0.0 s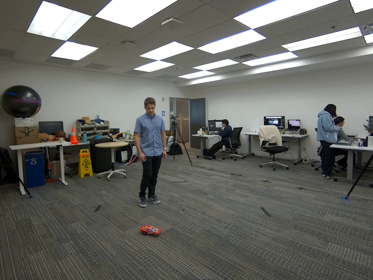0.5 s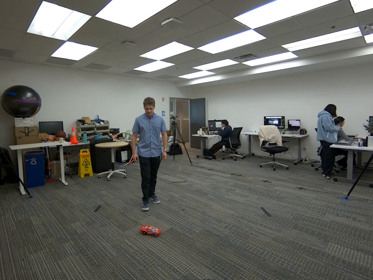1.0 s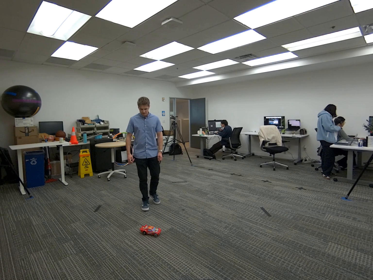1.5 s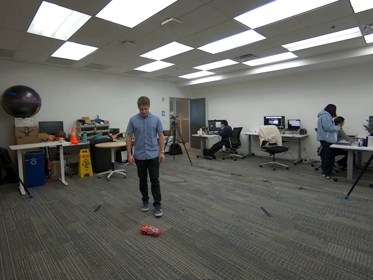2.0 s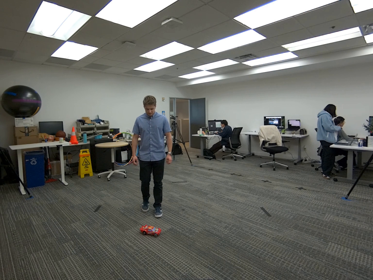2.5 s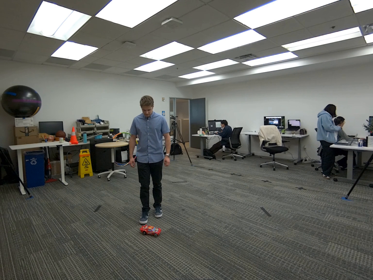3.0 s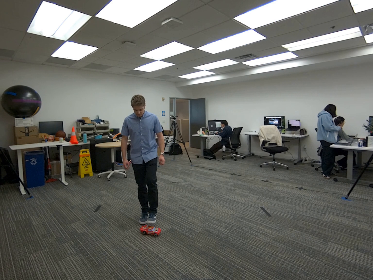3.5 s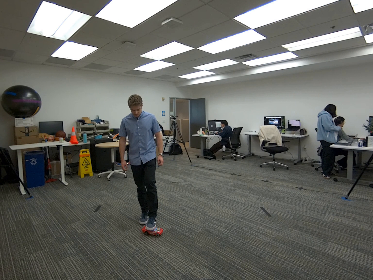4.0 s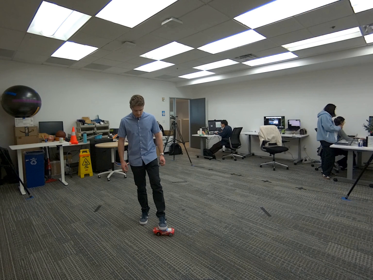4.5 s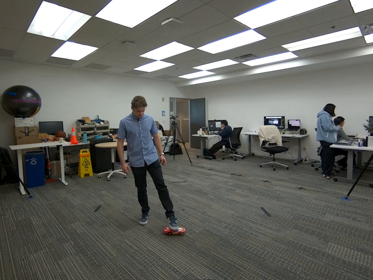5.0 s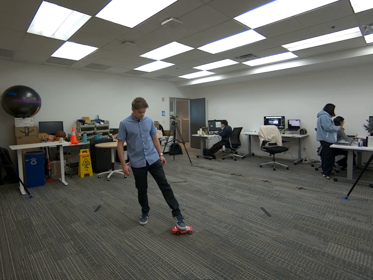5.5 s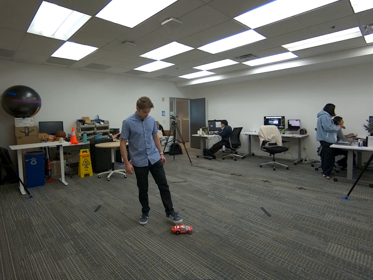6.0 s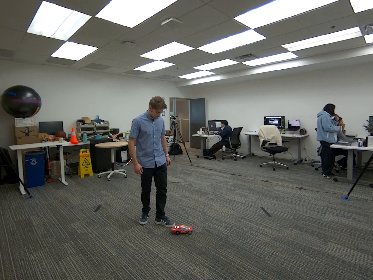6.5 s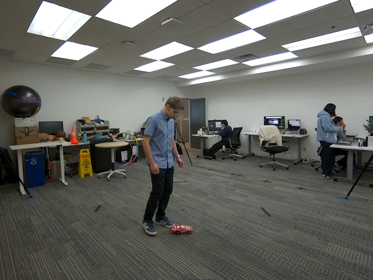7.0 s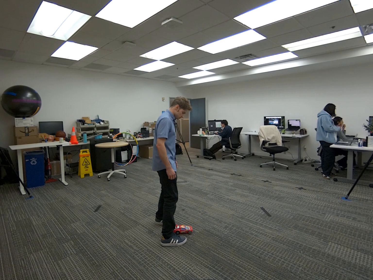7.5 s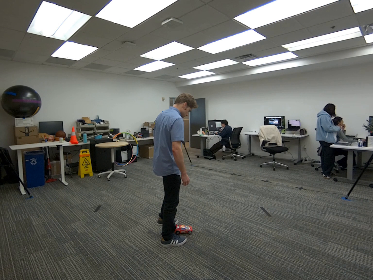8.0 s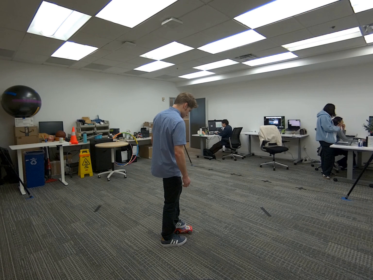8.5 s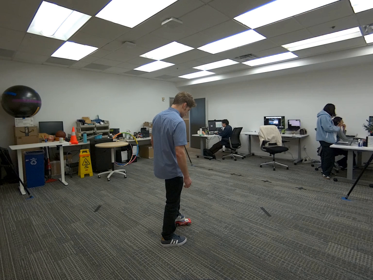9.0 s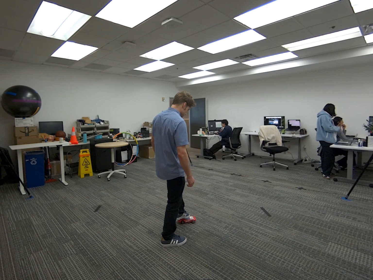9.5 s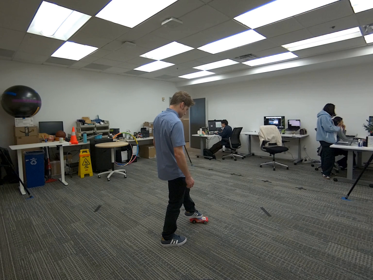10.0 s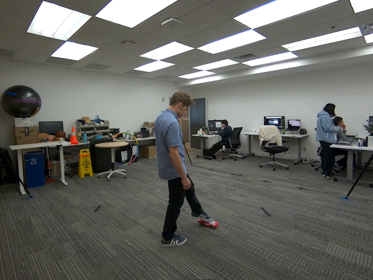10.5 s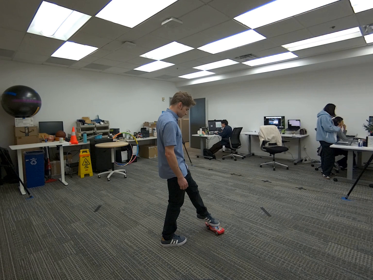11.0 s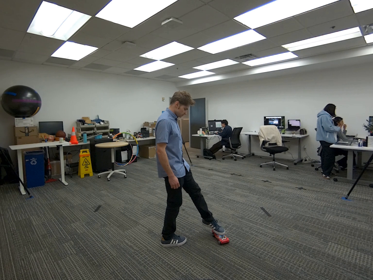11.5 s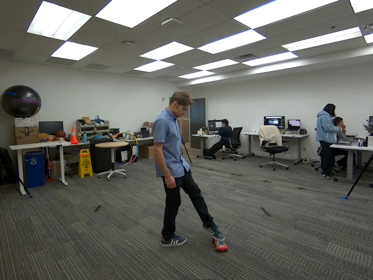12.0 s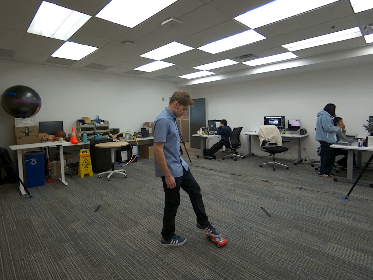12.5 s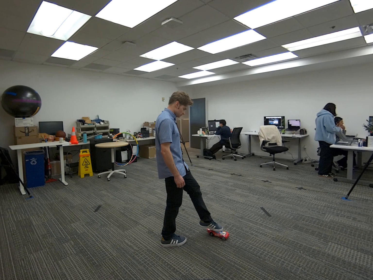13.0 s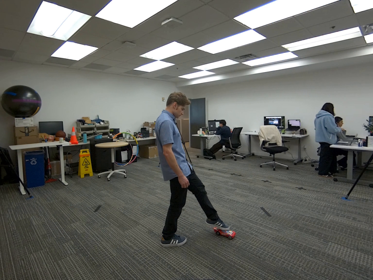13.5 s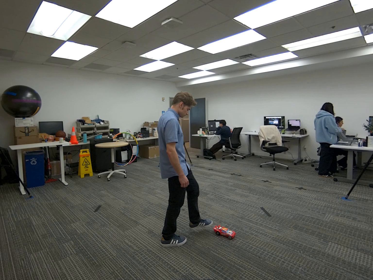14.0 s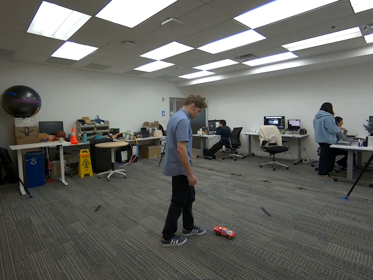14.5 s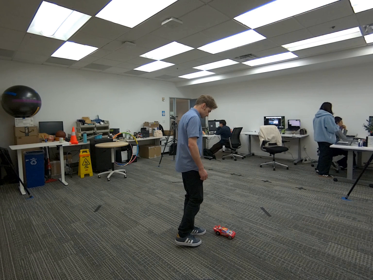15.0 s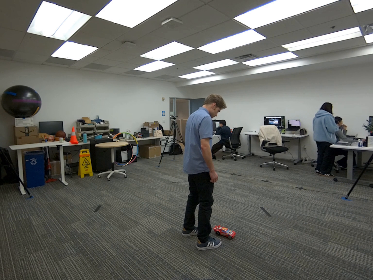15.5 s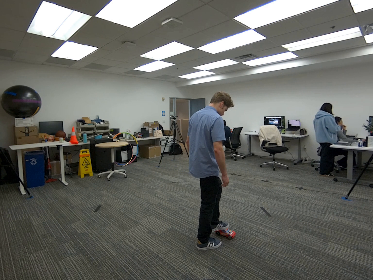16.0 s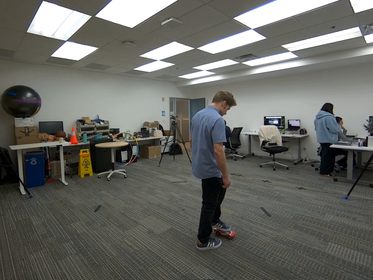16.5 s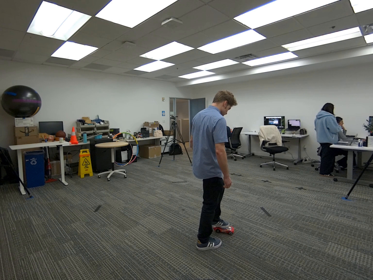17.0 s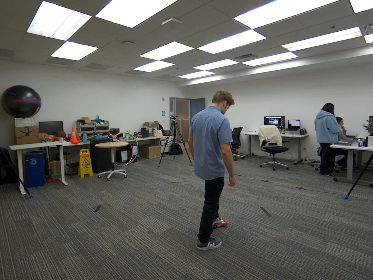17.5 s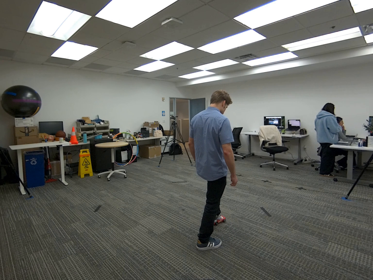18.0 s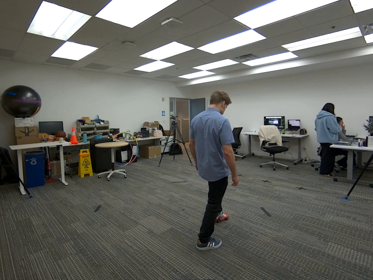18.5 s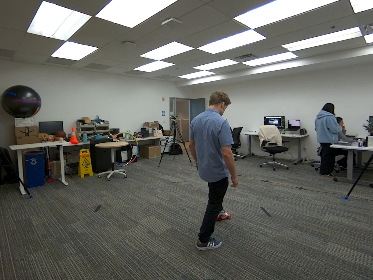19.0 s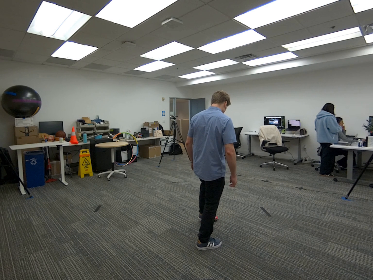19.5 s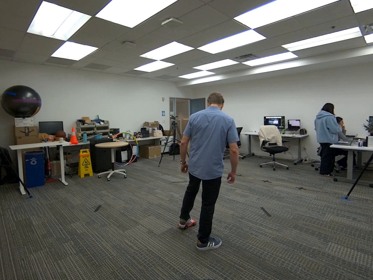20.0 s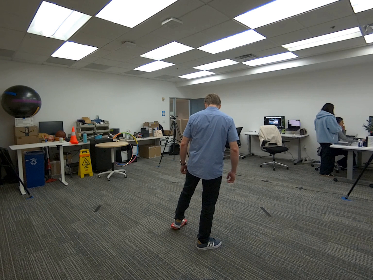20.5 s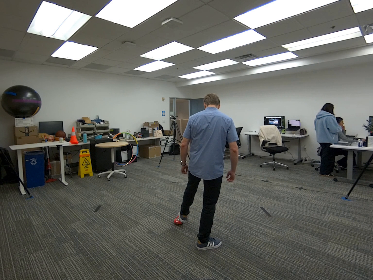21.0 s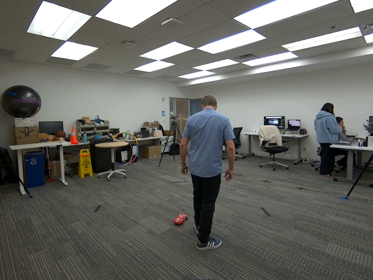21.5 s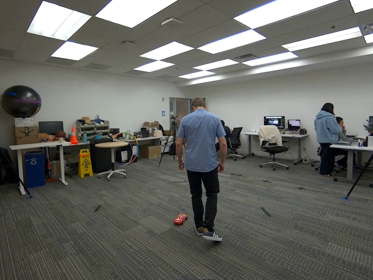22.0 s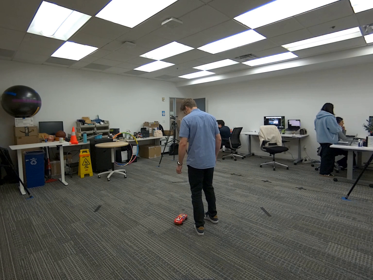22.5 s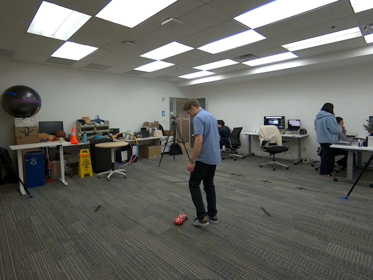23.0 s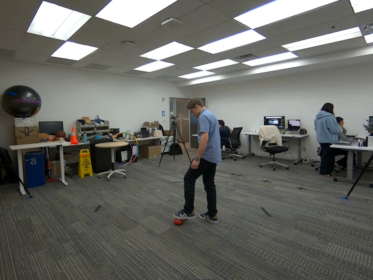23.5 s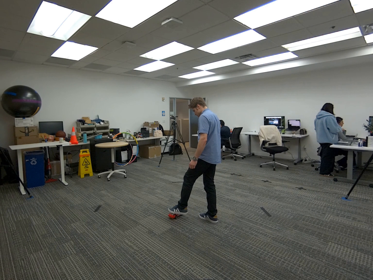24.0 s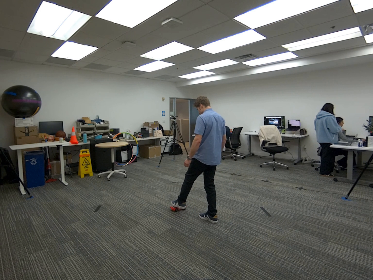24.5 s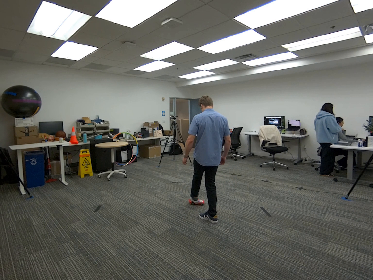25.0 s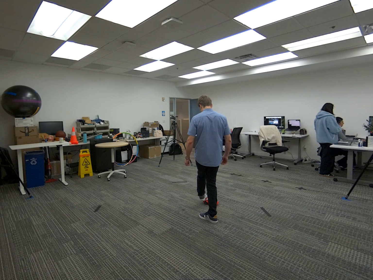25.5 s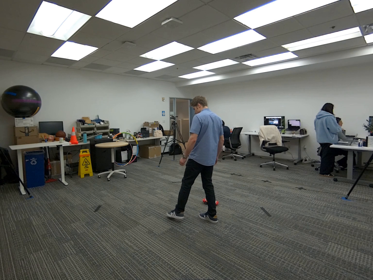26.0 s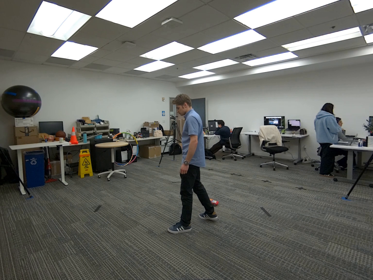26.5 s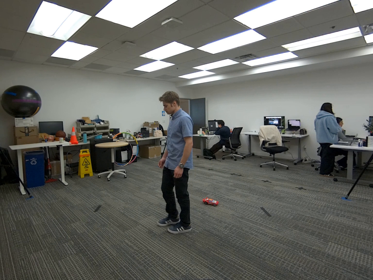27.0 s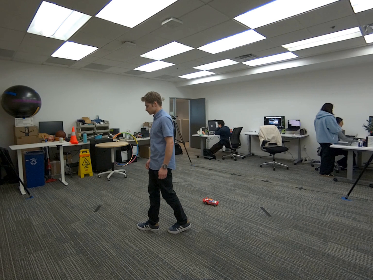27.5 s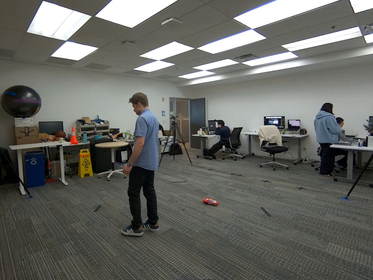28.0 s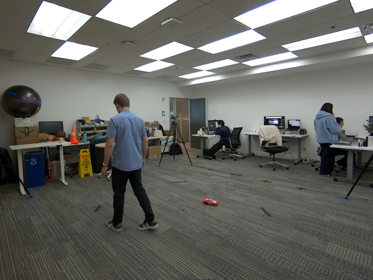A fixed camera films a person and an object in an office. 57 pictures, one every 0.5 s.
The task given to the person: Walk to the toy car on the ground, use your left foot to push the toy car around the bounding area.
